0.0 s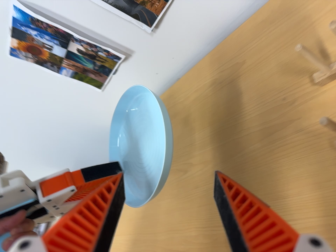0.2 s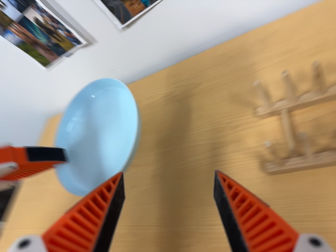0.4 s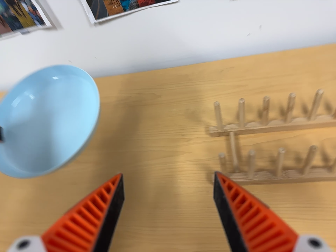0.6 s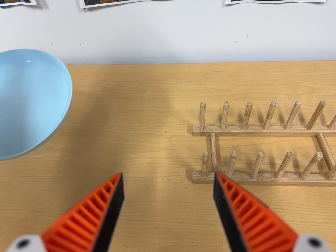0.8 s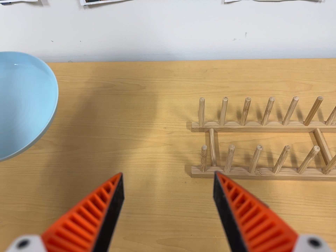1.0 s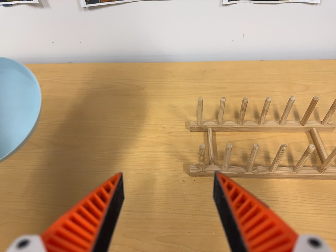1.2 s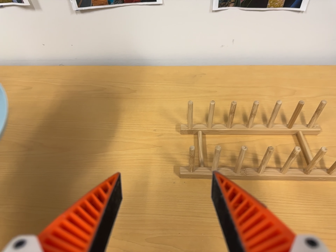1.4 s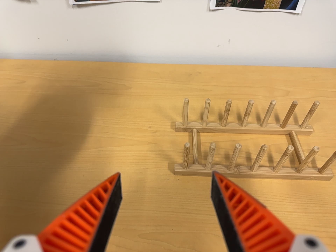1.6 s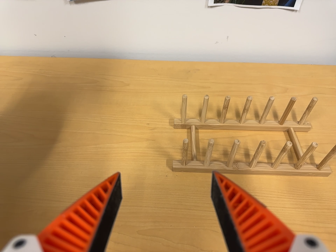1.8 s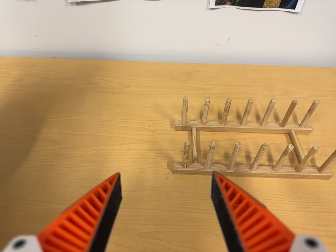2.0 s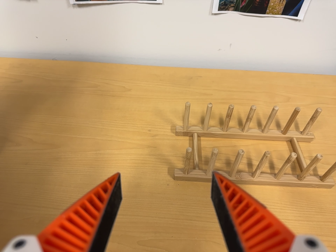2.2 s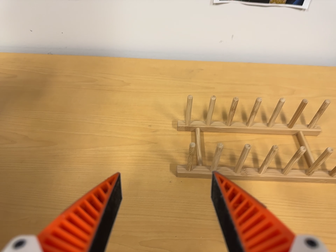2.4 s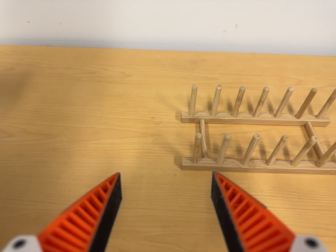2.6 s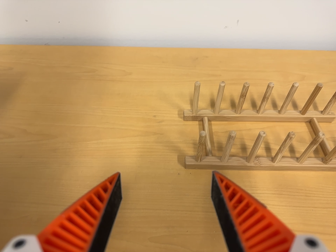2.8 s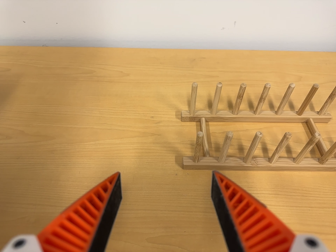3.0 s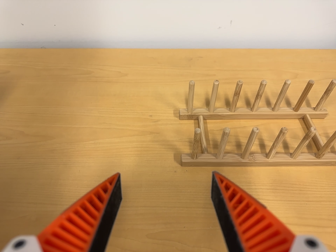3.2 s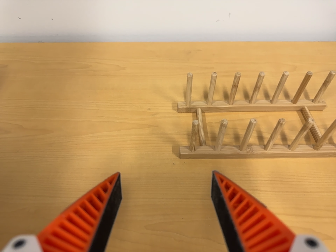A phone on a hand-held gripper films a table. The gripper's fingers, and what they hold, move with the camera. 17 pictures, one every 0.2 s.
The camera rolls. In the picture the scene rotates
clockwise.
The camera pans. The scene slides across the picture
to the left.
0.0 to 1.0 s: The camera pans to its right by about 40 degrees. It travels to its left, toward the bottom of its view and backward, about 16 cm. It rolls about its line of sight by about 30 degrees, and the scene rotates clockwise.
1.0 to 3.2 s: The camera shifts only a little, or ends up much as it began.
The film runs backward here.
